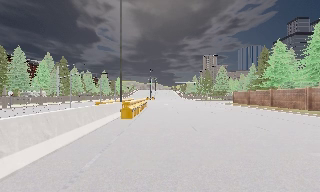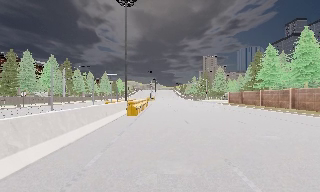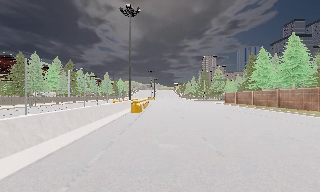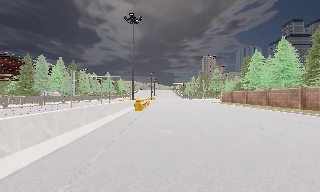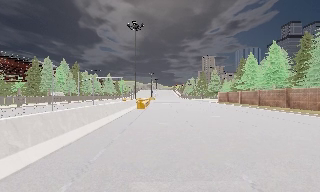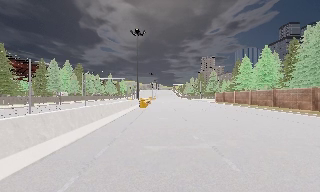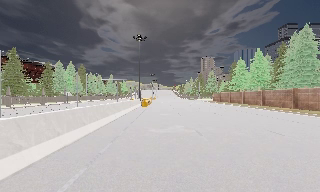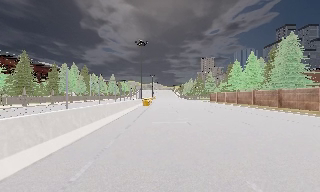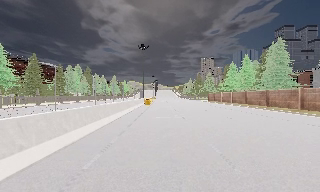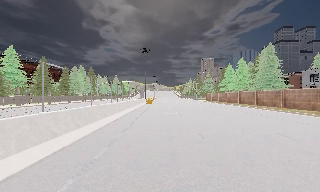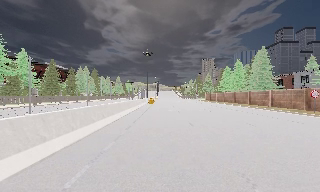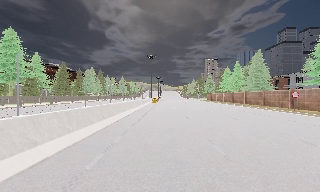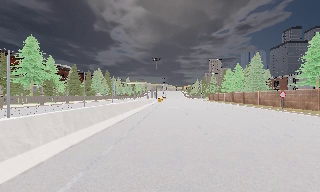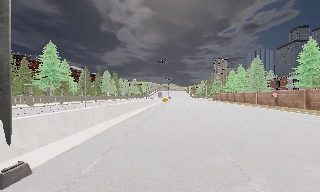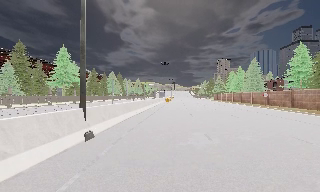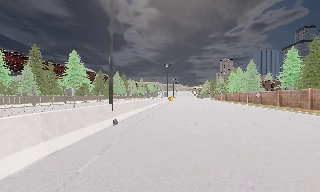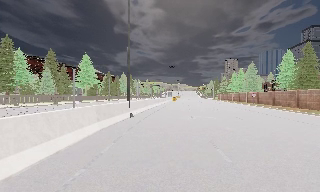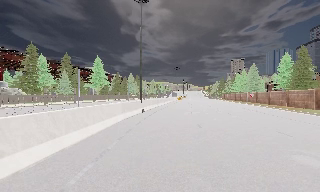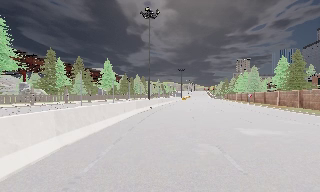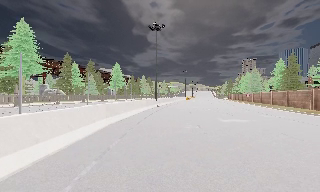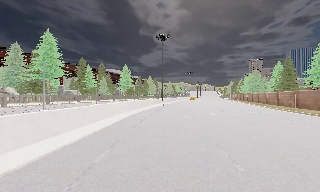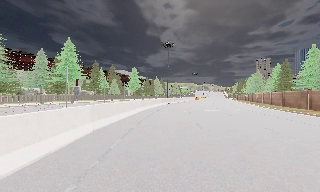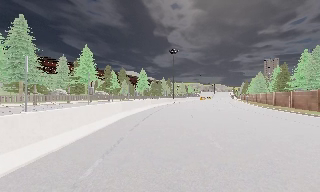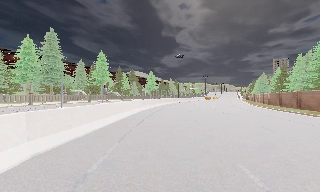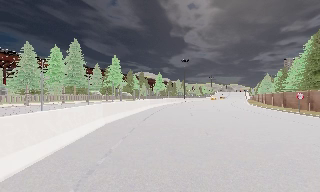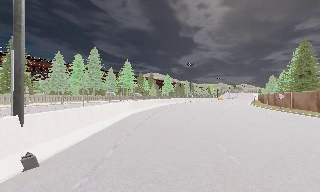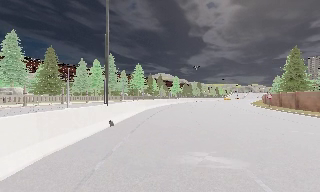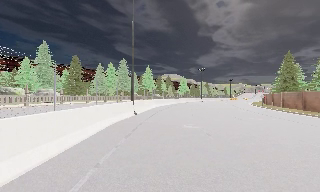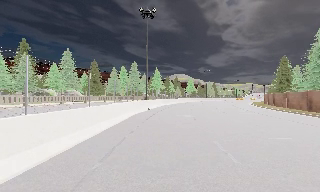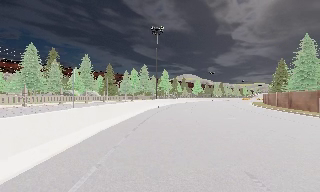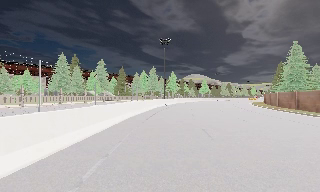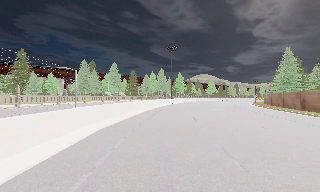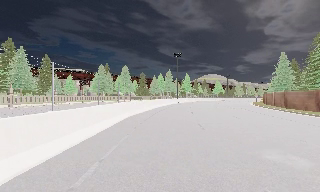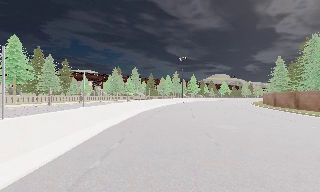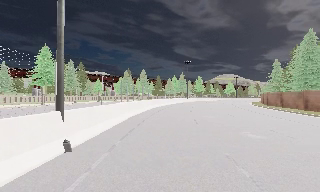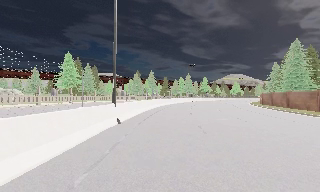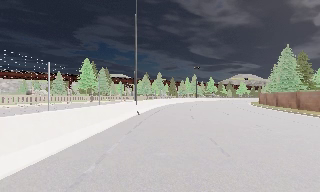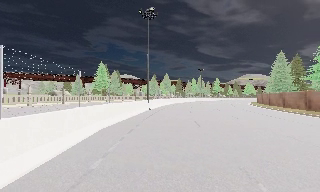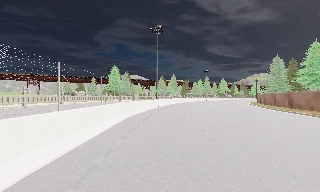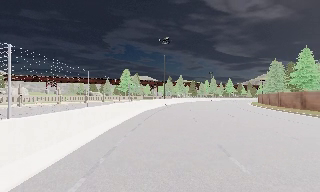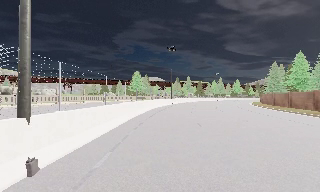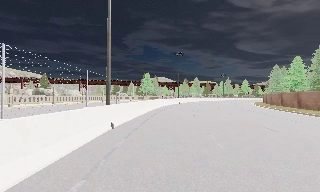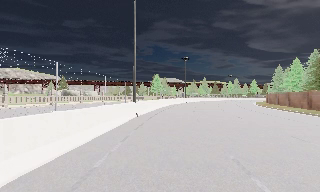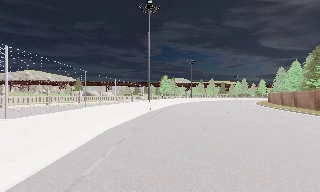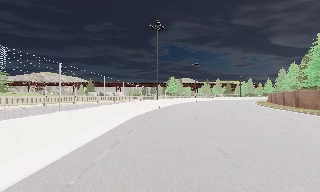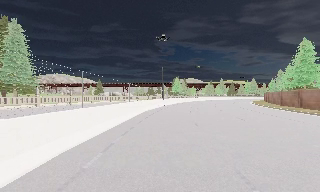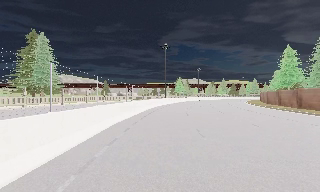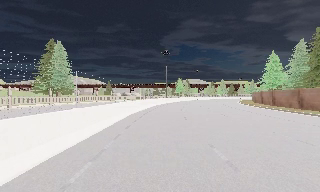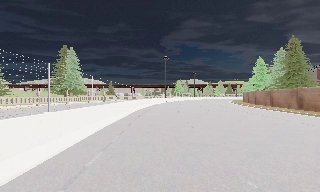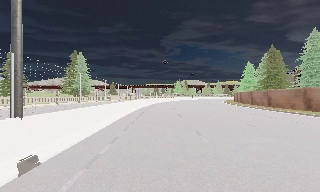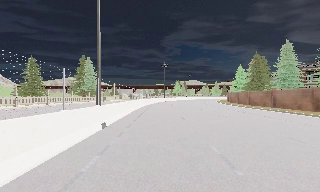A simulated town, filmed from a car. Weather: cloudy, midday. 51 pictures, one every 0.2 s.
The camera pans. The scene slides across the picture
to the right.
The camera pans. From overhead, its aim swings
counterclockwise.
0.0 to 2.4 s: The camera travels backward, about 30 m, so what stands in front gets smaller.
2.4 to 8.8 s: The camera pans to its left, which is counterclockwise from overhead, by about 85 degrees. It travels backward, about 140 m.
8.8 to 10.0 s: The camera travels backward, about 30 m, so what stands in front gets smaller.
The film runs backward here.
